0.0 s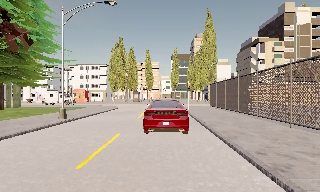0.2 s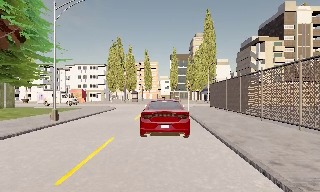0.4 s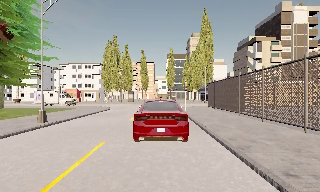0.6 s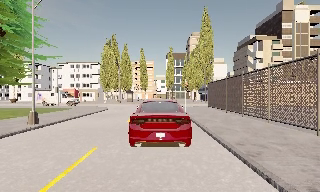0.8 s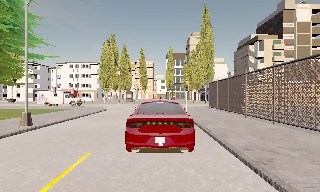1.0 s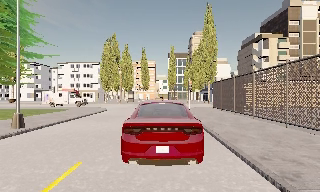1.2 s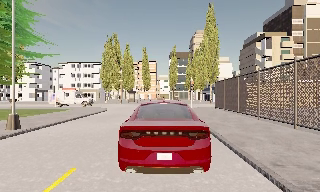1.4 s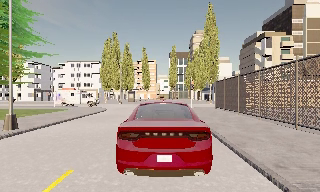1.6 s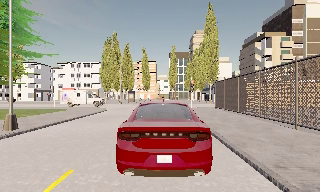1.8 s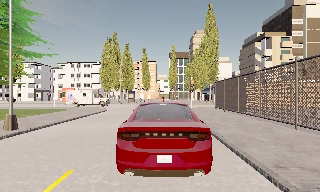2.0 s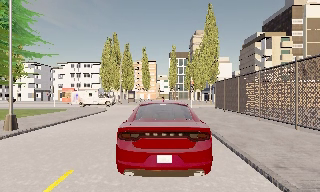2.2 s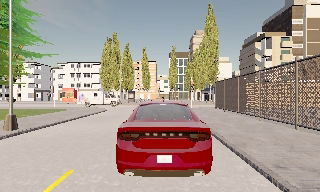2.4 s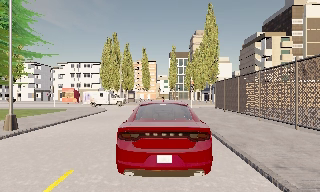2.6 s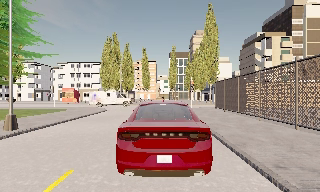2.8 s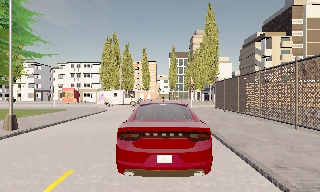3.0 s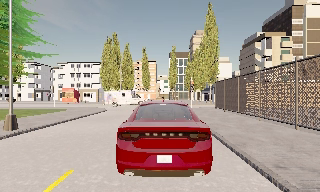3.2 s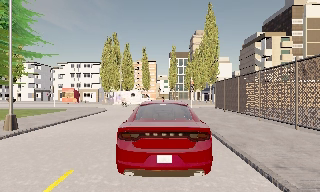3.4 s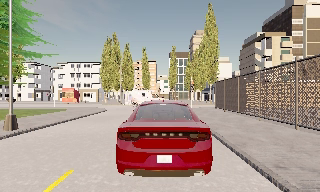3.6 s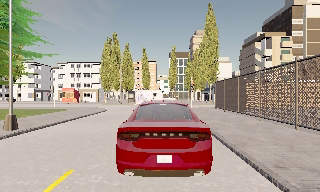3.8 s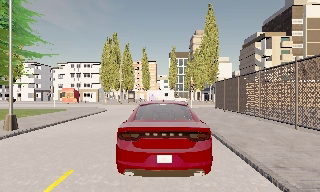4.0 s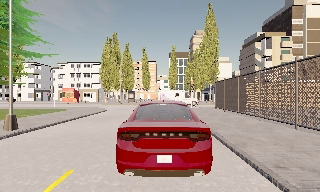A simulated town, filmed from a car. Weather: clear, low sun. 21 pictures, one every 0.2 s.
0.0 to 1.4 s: The camera travels forward, about 3.5 m, so what stands in front looms larger. It loses speed.
1.4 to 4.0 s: The camera keeps its place and its aim.
The film runs forward here.
